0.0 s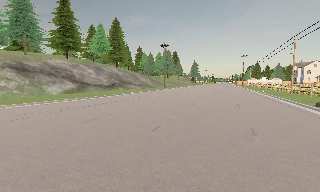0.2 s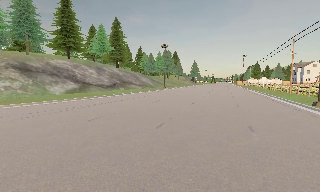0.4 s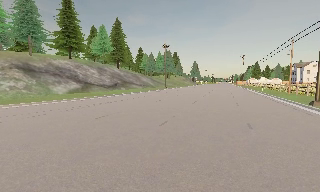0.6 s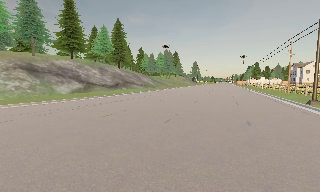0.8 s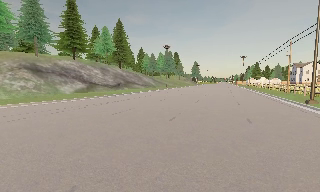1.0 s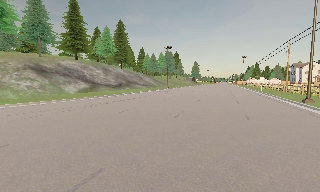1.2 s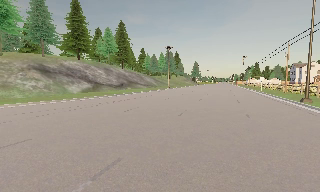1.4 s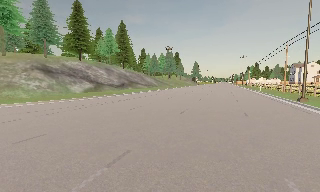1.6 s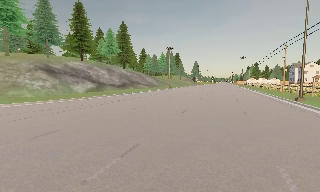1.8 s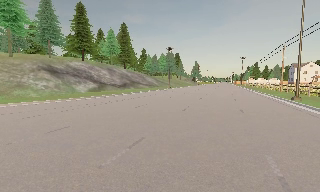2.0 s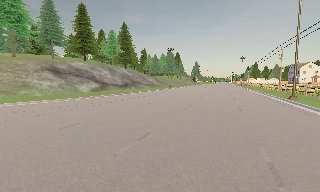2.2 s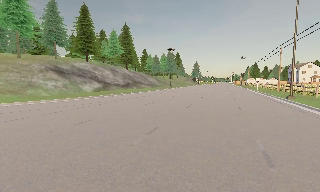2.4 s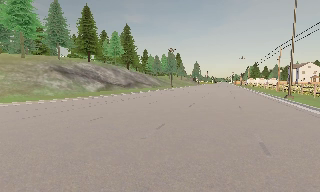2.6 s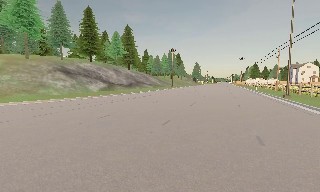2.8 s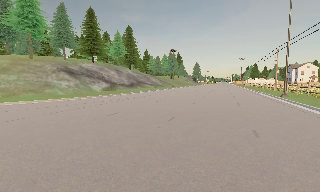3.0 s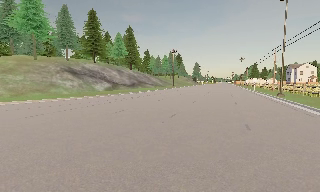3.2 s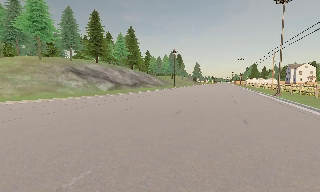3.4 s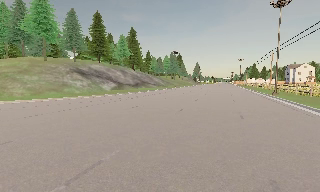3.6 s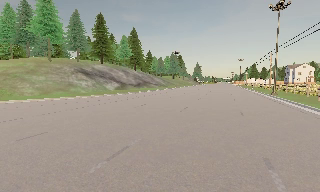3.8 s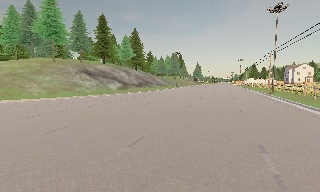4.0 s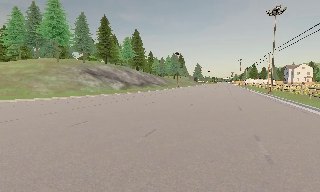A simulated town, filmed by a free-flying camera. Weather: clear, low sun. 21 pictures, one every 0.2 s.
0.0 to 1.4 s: The camera travels backward and to its left, about 3.5 m, so what stands in front gets smaller.
1.4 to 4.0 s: The camera travels backward, about 10 m, so what stands in front gets smaller. It gains speed.
The film runs backward here.
